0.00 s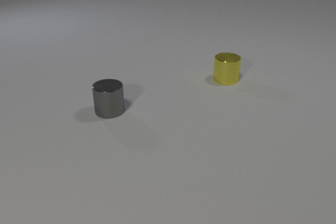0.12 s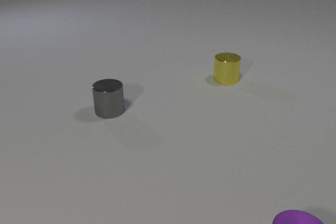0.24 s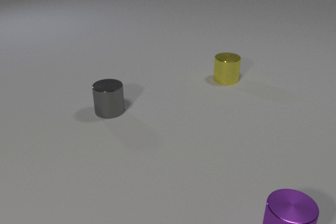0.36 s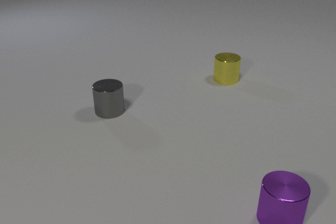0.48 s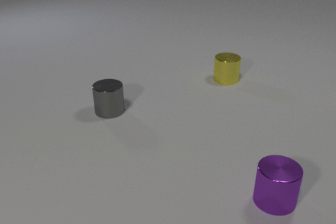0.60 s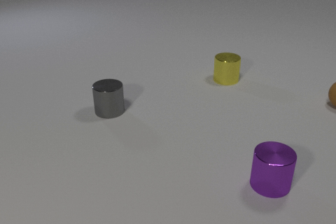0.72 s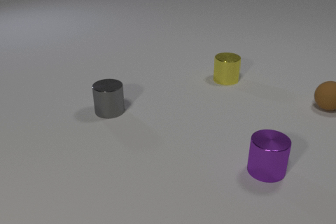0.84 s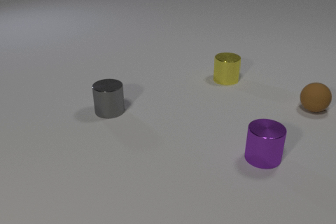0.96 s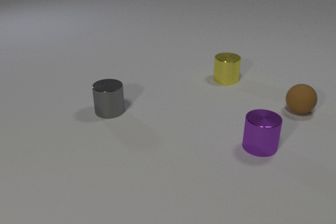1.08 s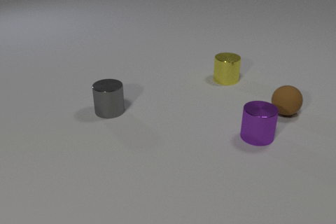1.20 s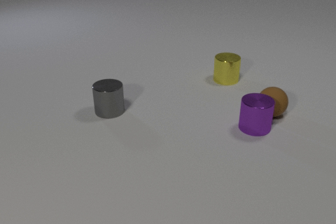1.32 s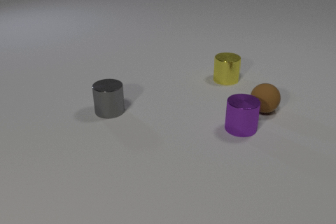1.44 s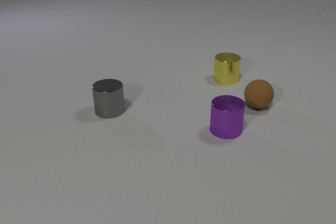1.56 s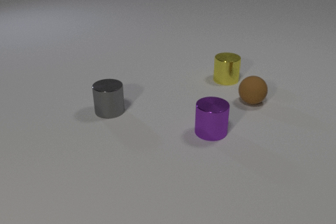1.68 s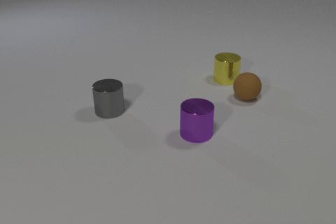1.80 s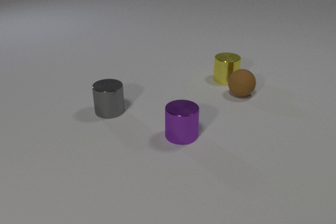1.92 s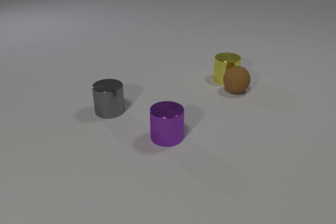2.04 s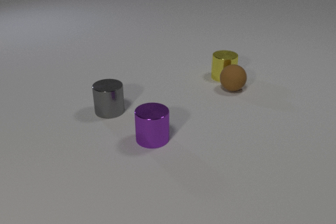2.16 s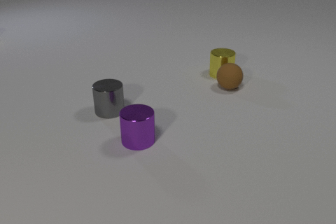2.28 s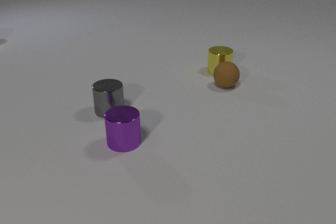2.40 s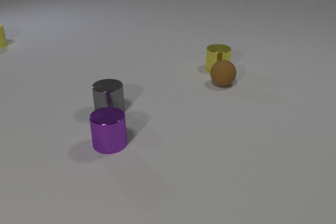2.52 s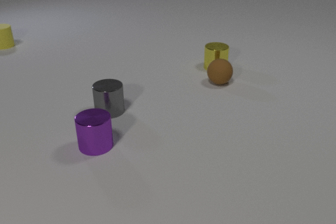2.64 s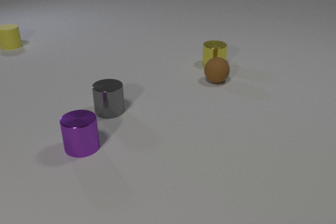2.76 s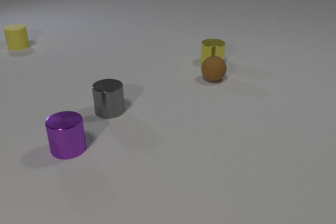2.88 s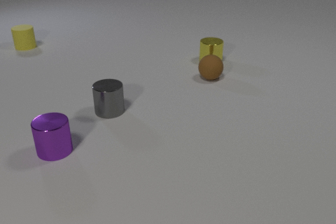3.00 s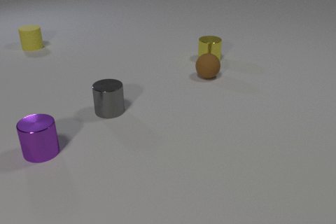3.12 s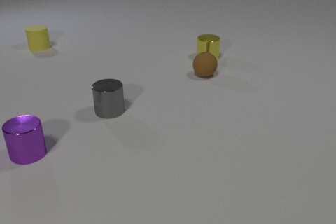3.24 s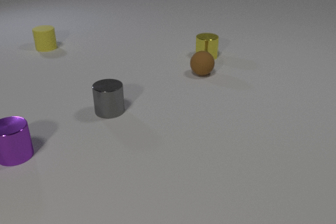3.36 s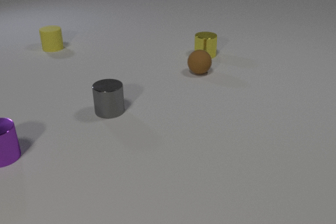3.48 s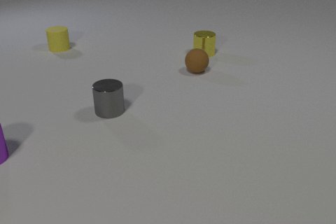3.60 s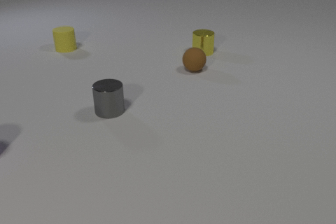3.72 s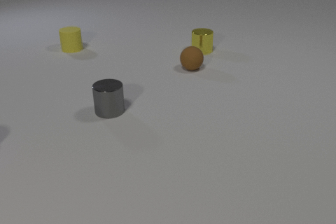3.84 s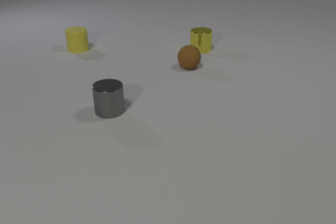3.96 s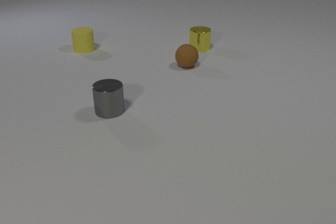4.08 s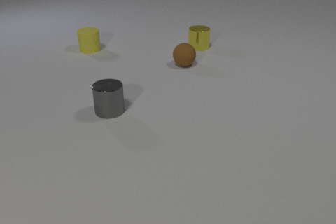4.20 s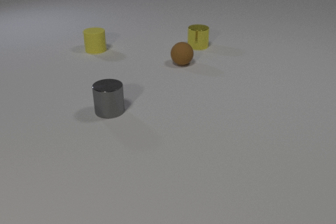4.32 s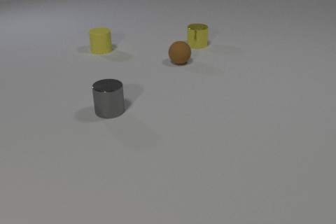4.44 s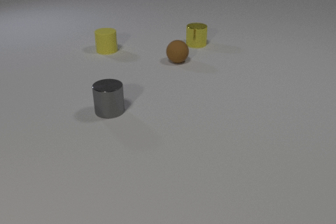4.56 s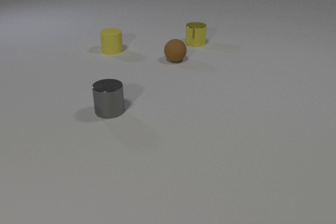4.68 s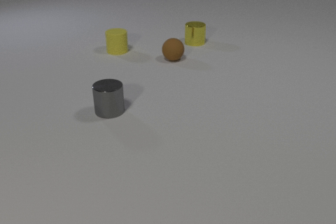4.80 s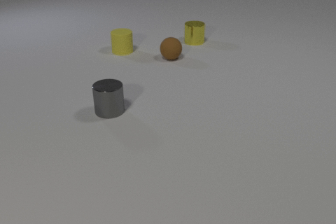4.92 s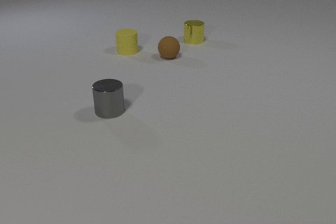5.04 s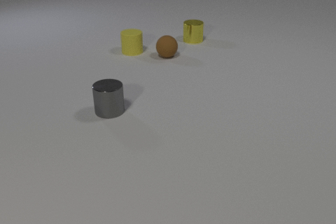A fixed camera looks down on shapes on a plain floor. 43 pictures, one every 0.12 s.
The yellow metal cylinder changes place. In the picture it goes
away from the camera.
The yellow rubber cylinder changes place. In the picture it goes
to the right.
0.00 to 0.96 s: The brown rubber sphere comes in at the right edge, rolls to the left and toward the camera. The purple metal cylinder comes in at the bottom edge, slides away from the camera.
0.96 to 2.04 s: The brown rubber sphere rolls to the left and away from the camera. The purple metal cylinder slides to the left. The yellow metal cylinder slides away from the camera. The brown rubber sphere and the purple metal cylinder collide. The brown rubber sphere and the yellow metal cylinder collide.
2.04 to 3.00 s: The brown rubber sphere rolls away from the camera and to the left. The purple metal cylinder slides to the left. The yellow metal cylinder slides away from the camera. The yellow rubber cylinder comes in at the left edge, slides to the right and toward the camera.
3.00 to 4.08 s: The brown rubber sphere rolls away from the camera and to the left. The purple metal cylinder slides to the left, leaves at the left edge. The yellow metal cylinder slides away from the camera. The yellow rubber cylinder slides to the right and toward the camera.
4.08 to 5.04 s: The brown rubber sphere rolls away from the camera and to the left. The yellow metal cylinder slides away from the camera. The yellow rubber cylinder slides to the right.
What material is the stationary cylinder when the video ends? metal.
How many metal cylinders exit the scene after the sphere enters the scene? 1.
How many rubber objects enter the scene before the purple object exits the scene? 2.
